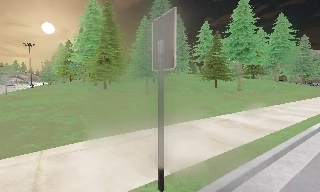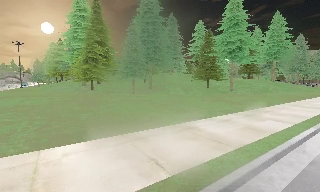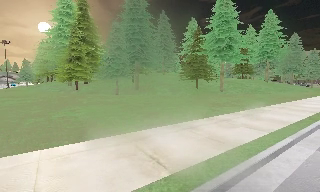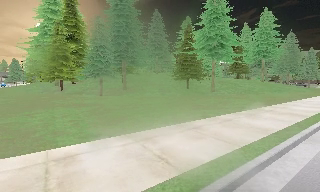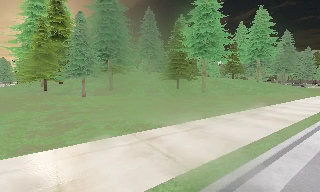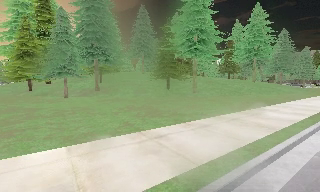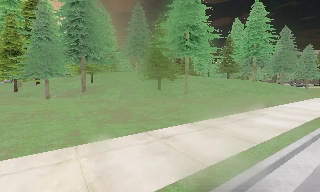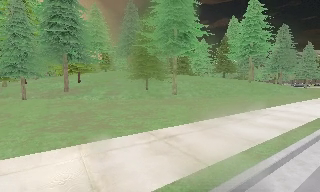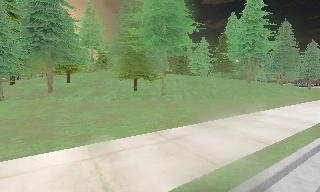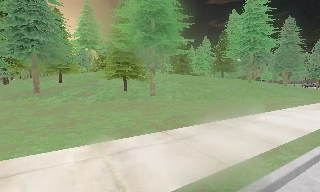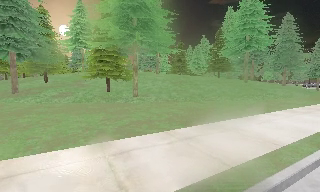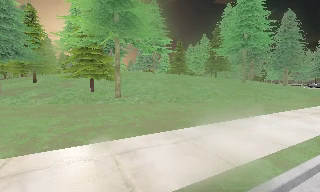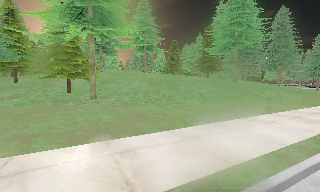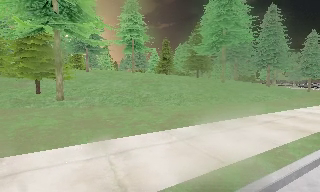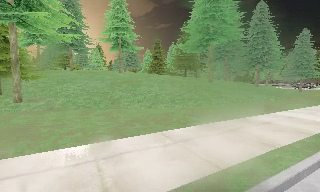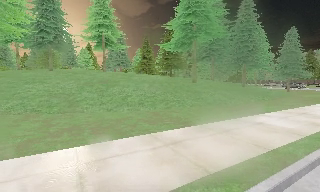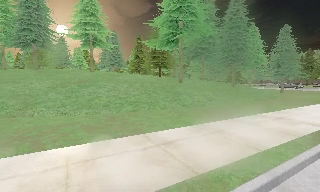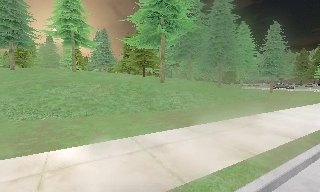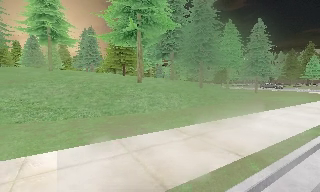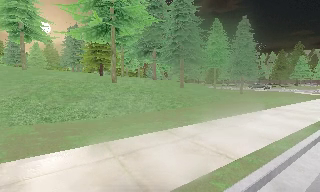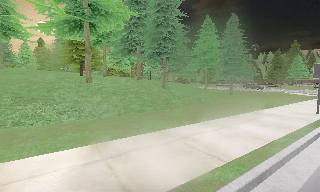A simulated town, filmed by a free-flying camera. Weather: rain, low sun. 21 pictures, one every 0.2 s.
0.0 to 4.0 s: The camera travels to its right and forward, about 40 m, so close, fixed things drift to the left.
The film runs backward here.
